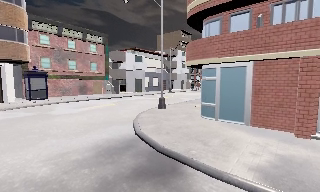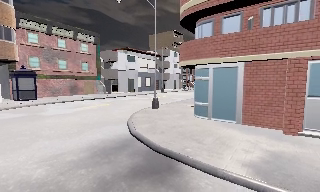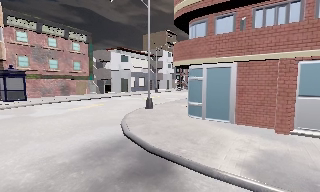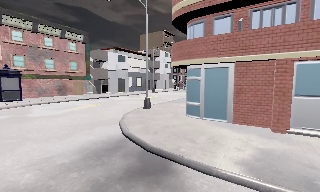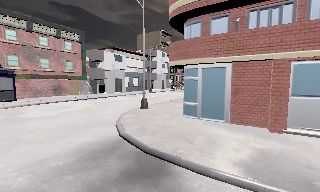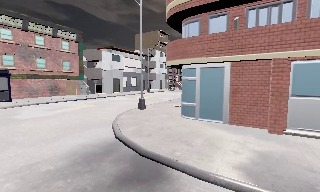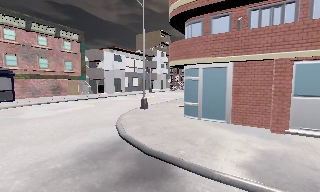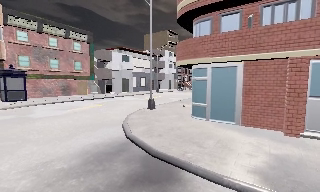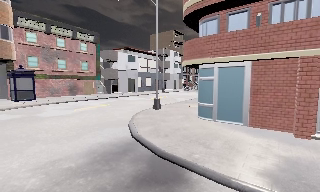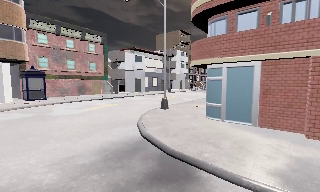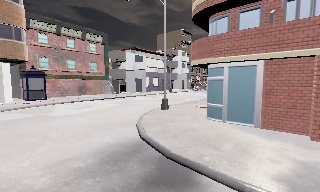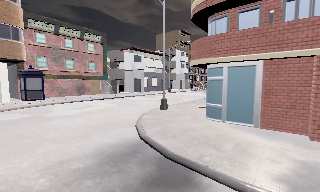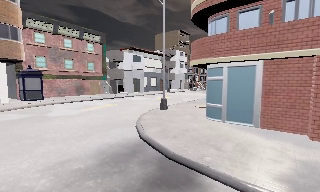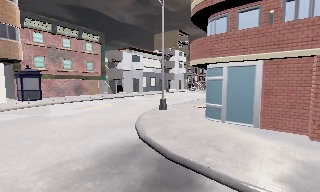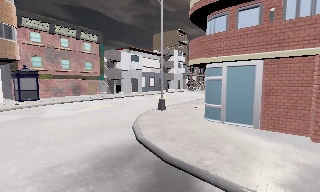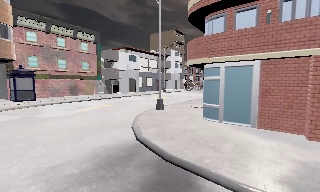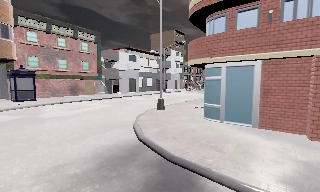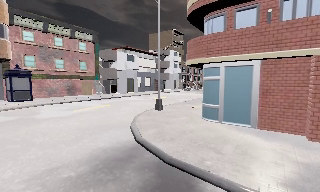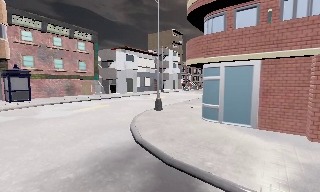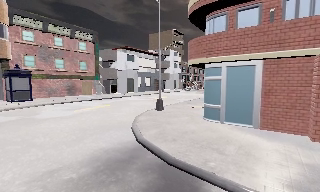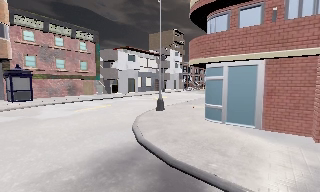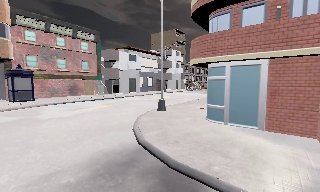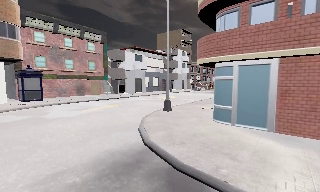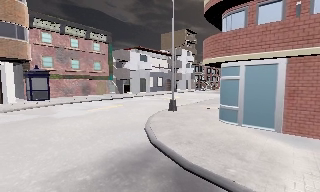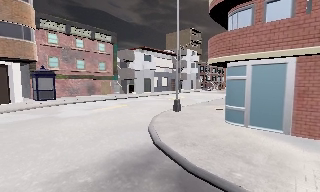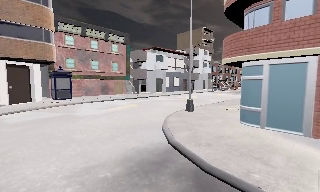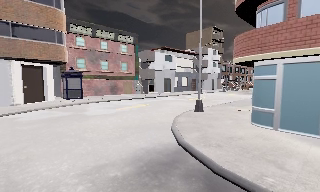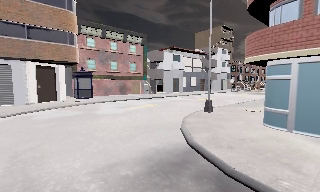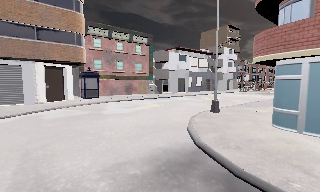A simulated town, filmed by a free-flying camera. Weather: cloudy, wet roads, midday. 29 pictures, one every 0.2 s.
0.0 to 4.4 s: The camera travels forward, about 1 m, so what stands in front looms larger.
4.4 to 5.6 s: The scene slides to the right, as the camera pans about 15 degrees to its left.
The film runs forward here.
